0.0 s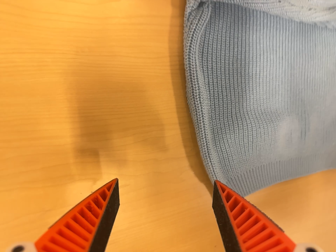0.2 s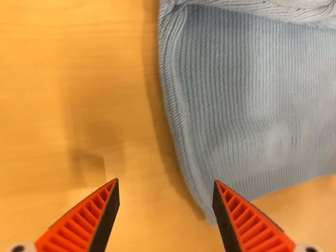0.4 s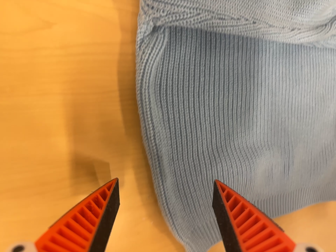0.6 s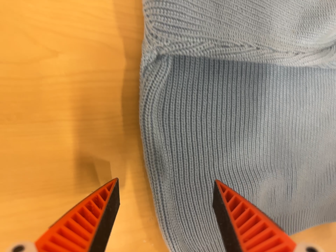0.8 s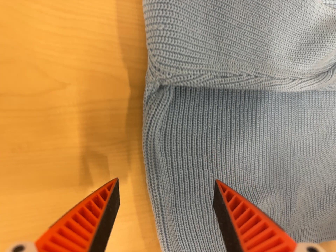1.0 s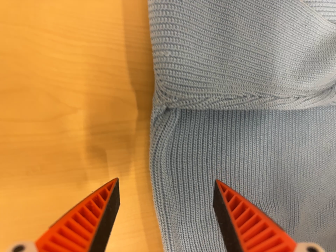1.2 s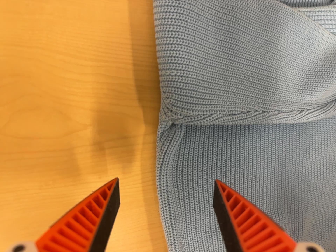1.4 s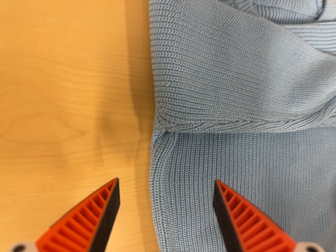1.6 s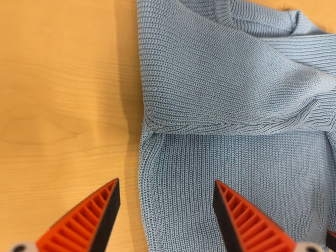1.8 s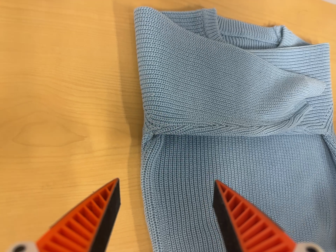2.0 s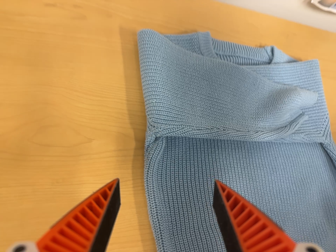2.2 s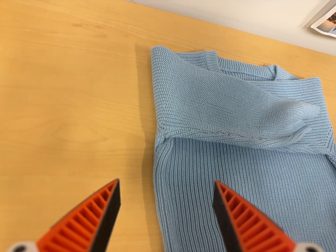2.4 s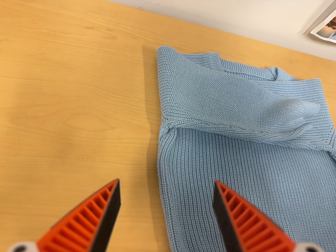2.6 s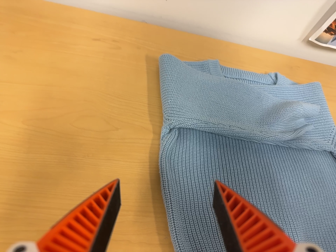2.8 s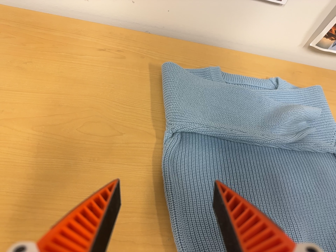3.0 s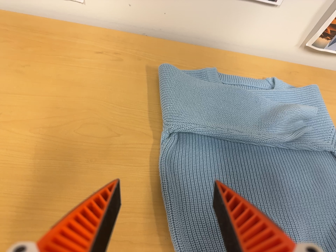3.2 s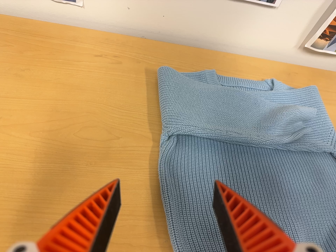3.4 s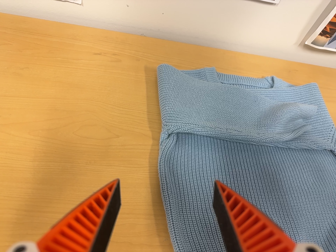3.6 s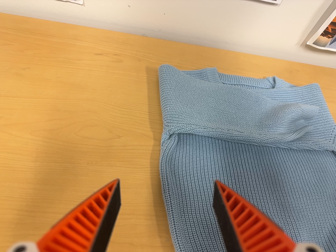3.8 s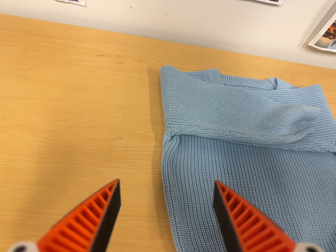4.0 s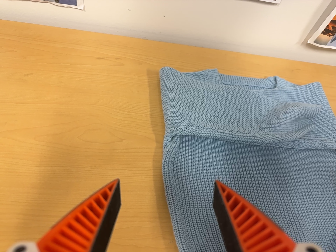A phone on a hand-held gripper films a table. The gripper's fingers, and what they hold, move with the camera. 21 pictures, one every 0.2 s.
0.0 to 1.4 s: The camera travels toward the top of its view and to its right, about 12 cm, so close, fixed things drift downward.
1.4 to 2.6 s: The camera travels toward the bottom of its view and backward, about 24 cm. Its aim tips toward the top of its view by about 35 degrees.
2.6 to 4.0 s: The camera shifts only a little, or ends up much as it began.
The film runs backward here.
